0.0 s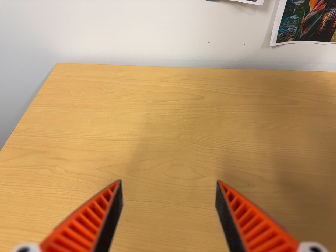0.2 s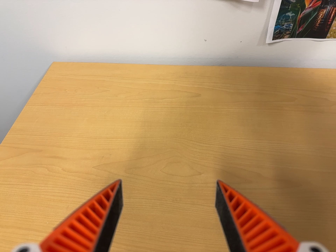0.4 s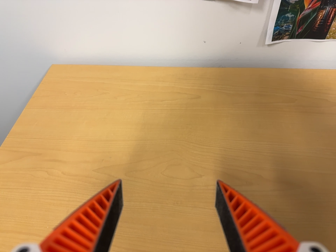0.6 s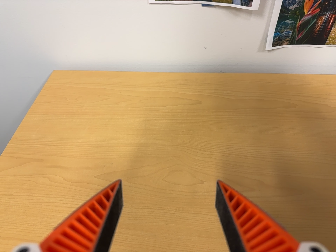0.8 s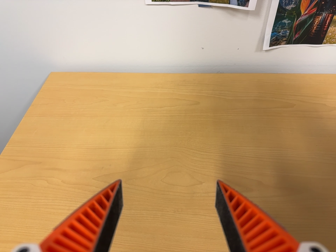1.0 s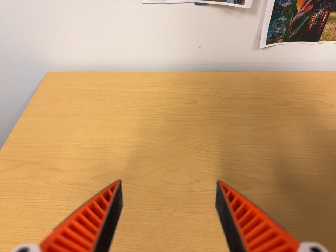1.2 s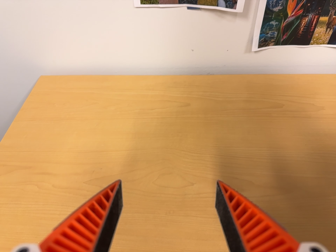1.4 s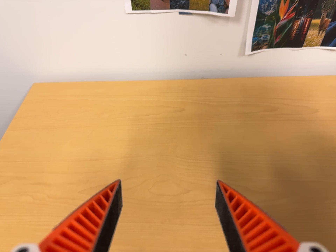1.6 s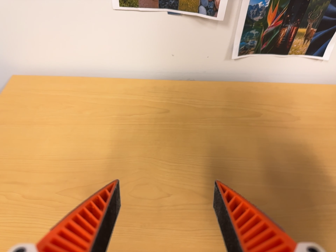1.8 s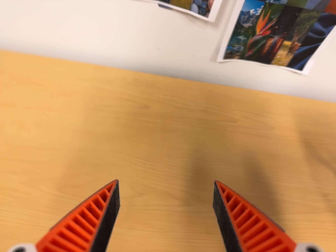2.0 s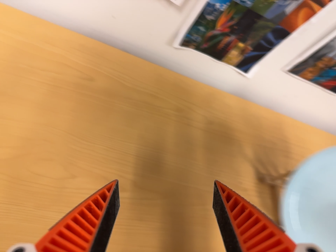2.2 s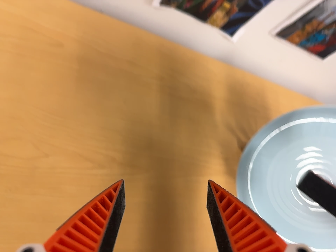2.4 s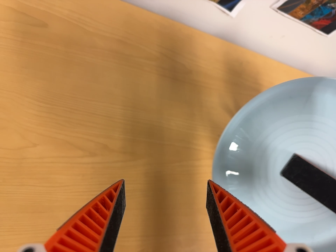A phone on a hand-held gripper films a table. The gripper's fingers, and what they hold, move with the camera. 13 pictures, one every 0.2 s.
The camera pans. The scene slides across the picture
to the left.
0.0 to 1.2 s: The camera shifts only a little, or ends up much as it began.
1.2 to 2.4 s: The camera pans to its right by about 30 degrees. It travels toward the top of its view and forward, about 14 cm. Its aim tips toward the bottom of its view by about 25 degrees. It rolls about its line of sight by about 15 degrees, and the scene rotates clockwise.
The film runs backward here.
